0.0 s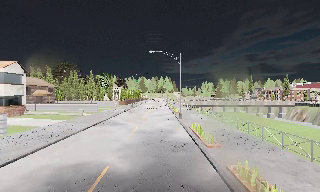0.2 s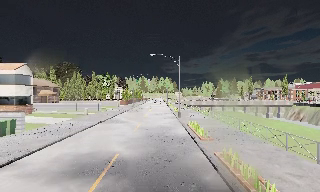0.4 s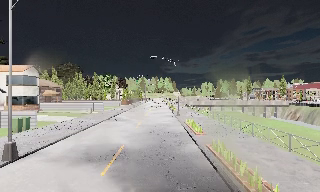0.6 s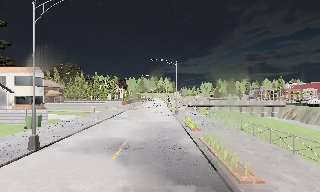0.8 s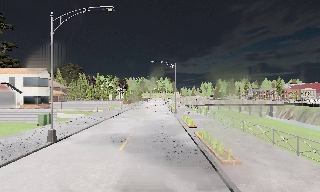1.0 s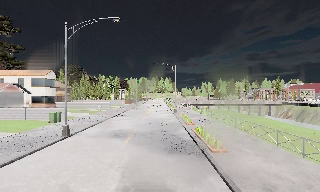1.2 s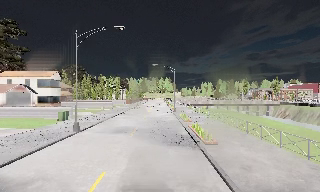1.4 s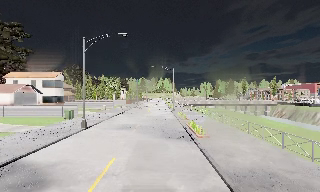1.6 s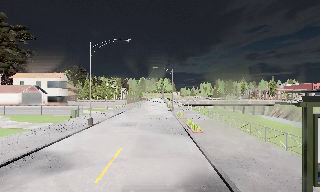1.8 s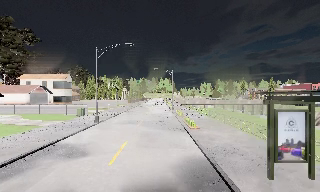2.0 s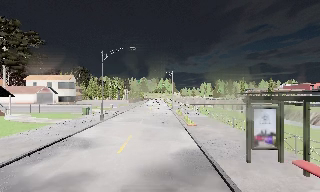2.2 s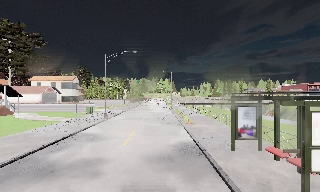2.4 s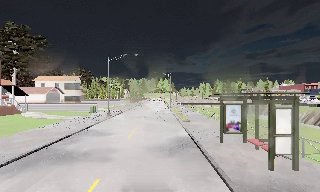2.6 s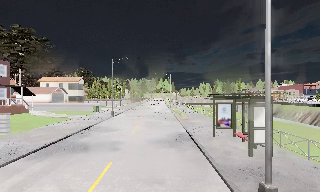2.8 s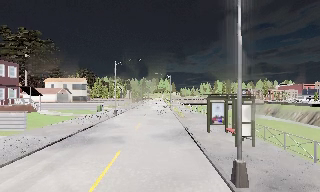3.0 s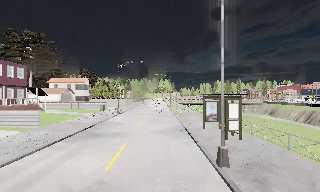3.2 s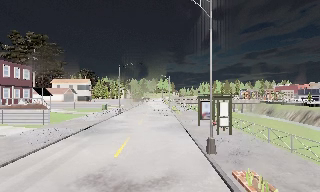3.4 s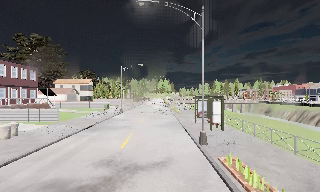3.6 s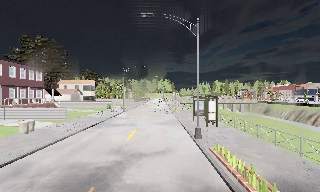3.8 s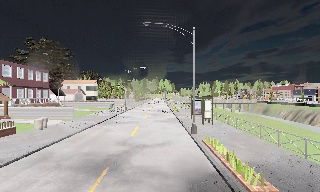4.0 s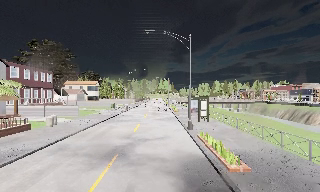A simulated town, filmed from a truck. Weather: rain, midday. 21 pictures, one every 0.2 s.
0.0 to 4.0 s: The camera travels backward, about 25 m, so what stands in front gets smaller.
The film runs backward here.
